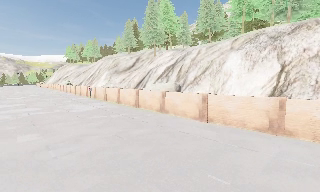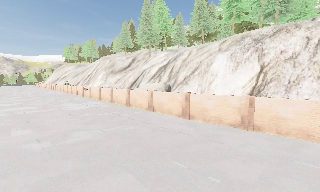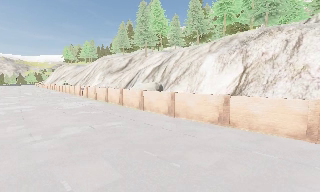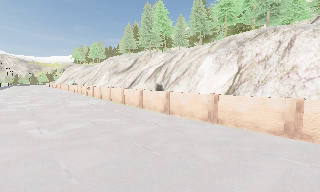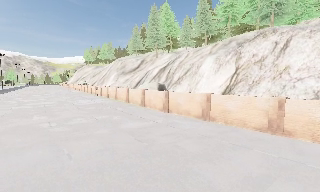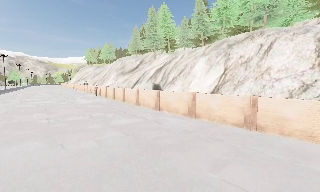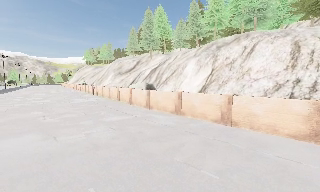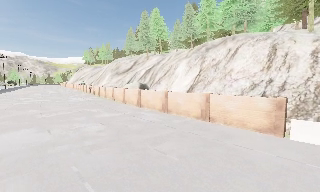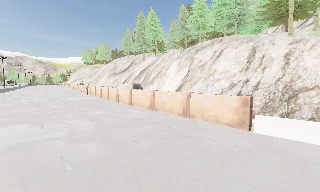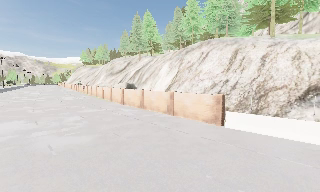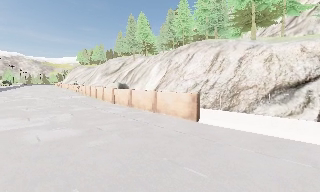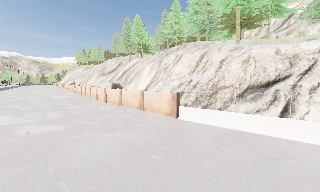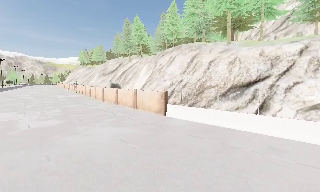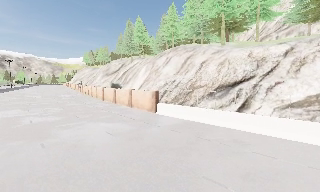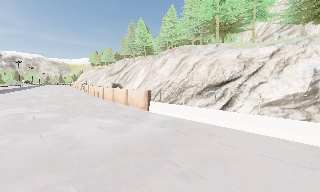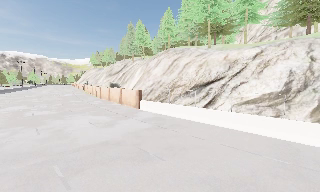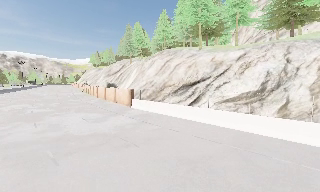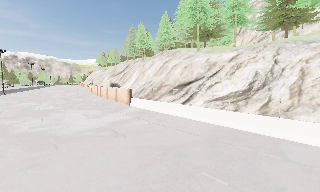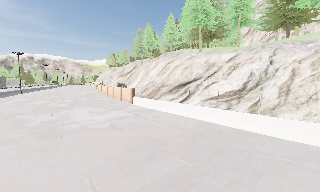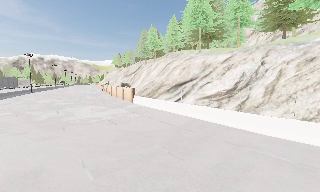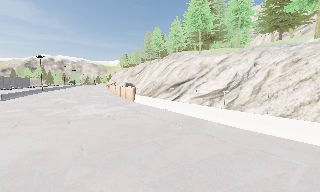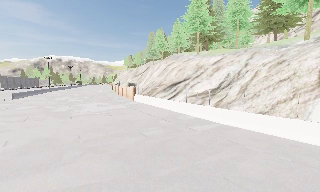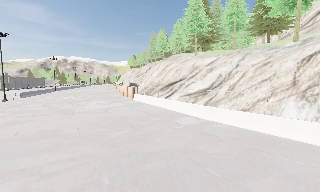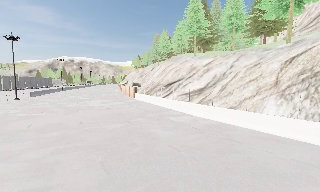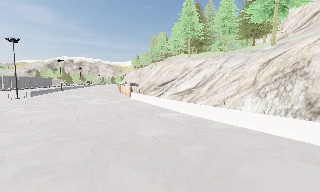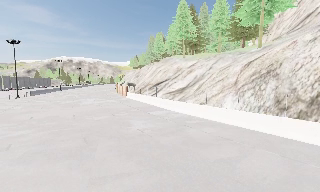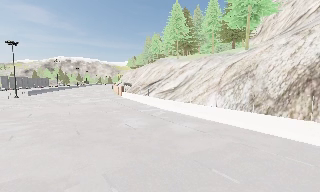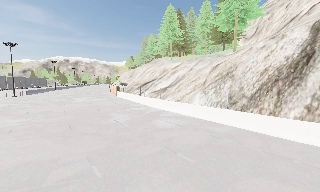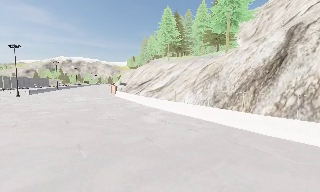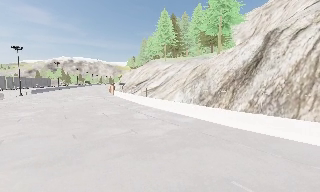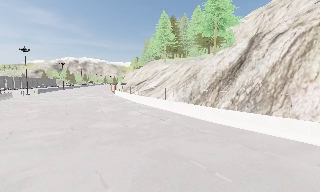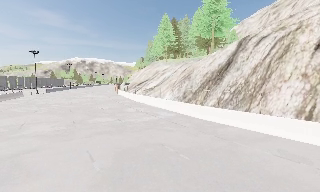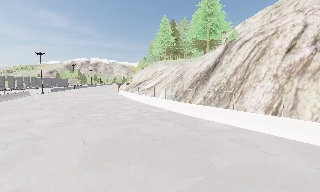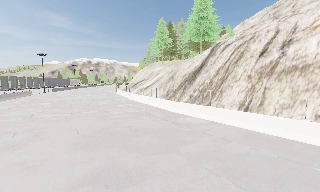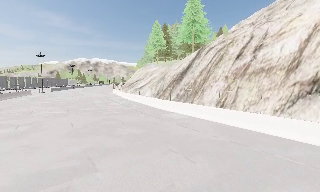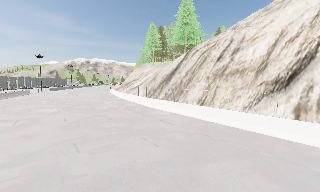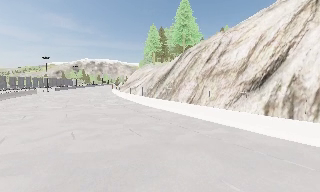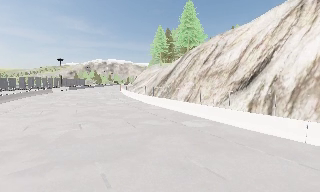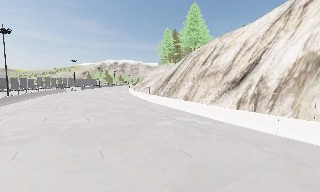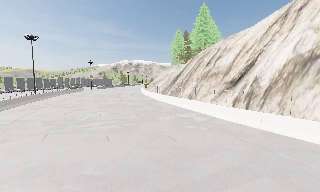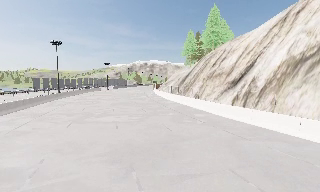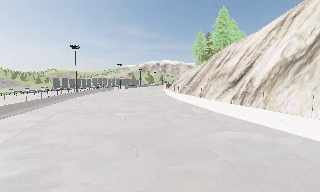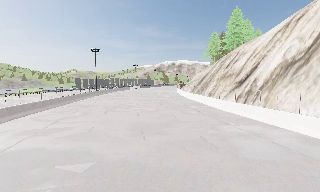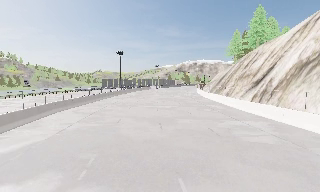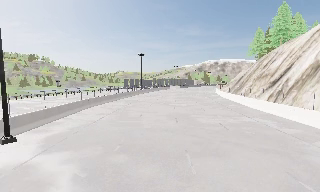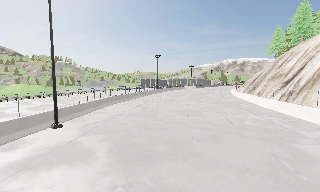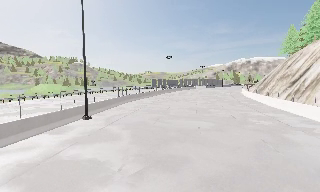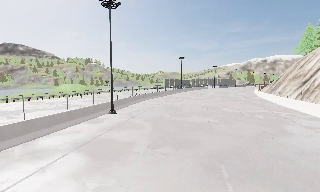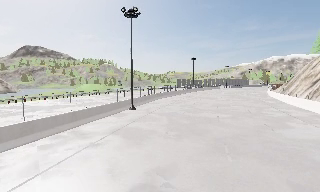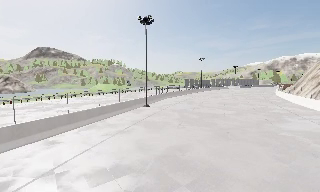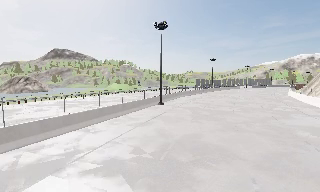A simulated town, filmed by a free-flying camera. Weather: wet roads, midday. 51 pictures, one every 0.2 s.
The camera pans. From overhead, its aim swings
counterclockwise.
0.0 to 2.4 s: The camera travels to its right and backward, about 20 m, so close, fixed things drift to the left.
2.4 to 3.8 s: The camera pans to its left, which is counterclockwise from overhead, by about 10 degrees. It travels to its right and backward, about 13 m, so close, fixed things drift to the left.
3.8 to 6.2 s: The camera pans to its left, which is counterclockwise from overhead, by about 10 degrees. It travels backward and to its right, about 25 m, so what stands in front gets smaller.
6.2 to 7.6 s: The camera pans to its left, which is counterclockwise from overhead, by about 10 degrees. It travels backward and to its right, about 16 m, so what stands in front gets smaller.
7.6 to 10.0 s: The scene slides to the right, as the camera pans about 60 degrees to its left. It travels backward, about 25 m.
The film runs backward here.
